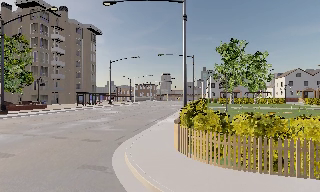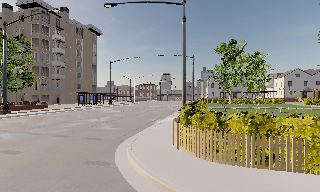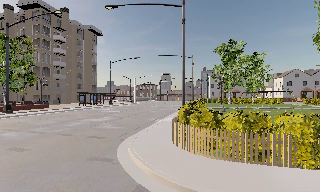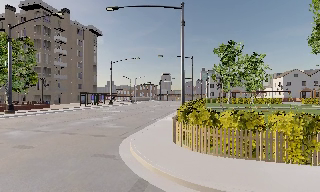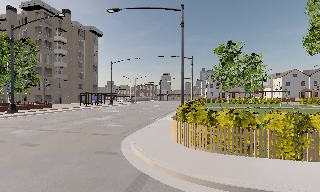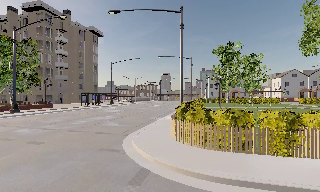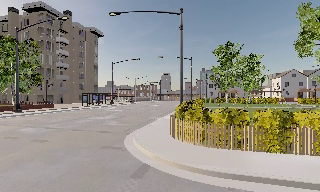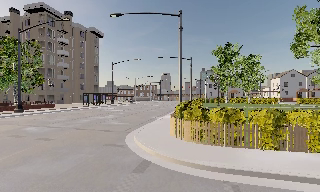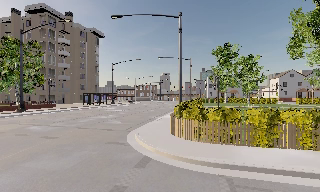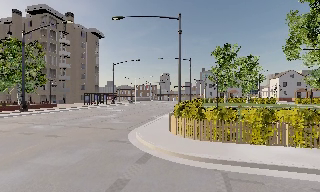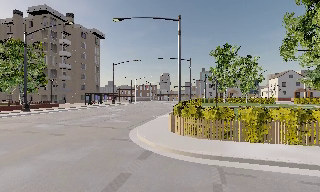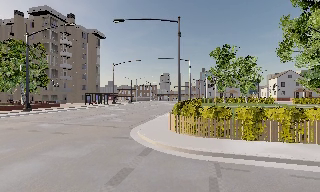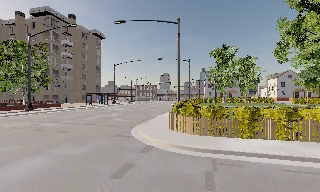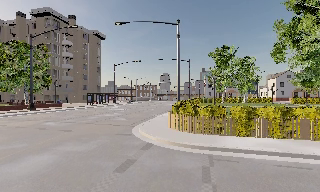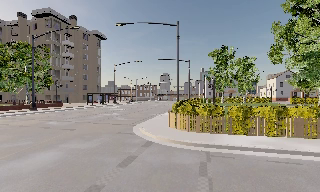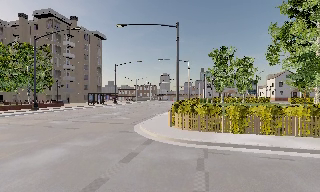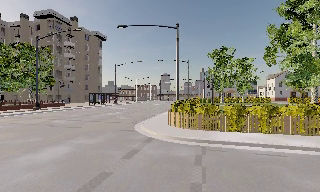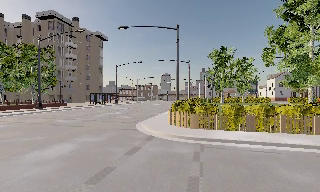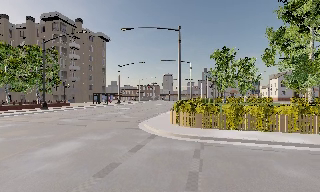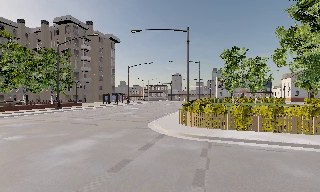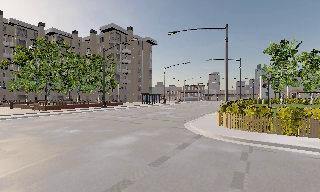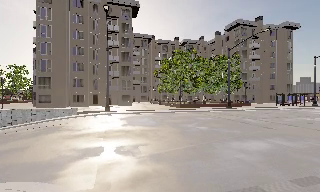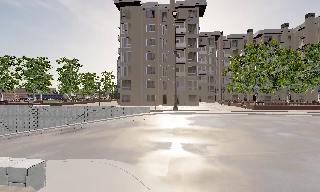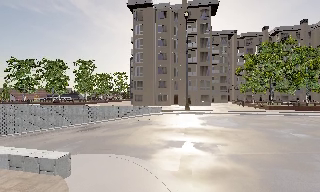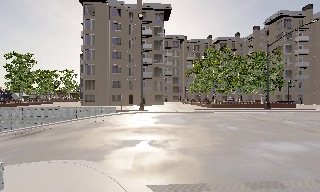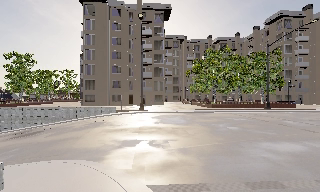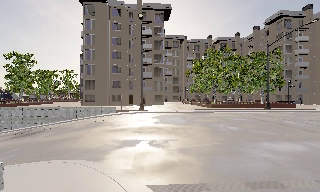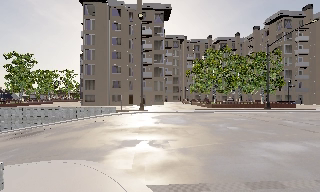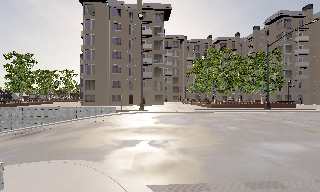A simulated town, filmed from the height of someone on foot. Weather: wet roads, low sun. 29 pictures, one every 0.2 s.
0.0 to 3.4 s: The camera travels backward, about 5 m, so what stands in front gets smaller.
3.4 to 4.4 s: The camera pans to its left, which is counterclockwise from overhead, by about 80 degrees. It travels backward, about 1.5 m.
4.4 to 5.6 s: The camera pans to its right, which is clockwise from overhead, by about 10 degrees. It travels backward, about 0.5 m, so what stands in front gets smaller. It loses speed.
The film runs backward here.
